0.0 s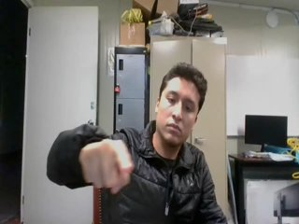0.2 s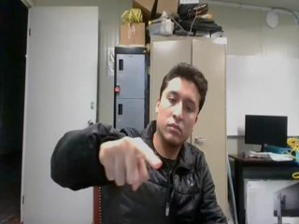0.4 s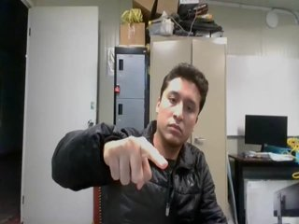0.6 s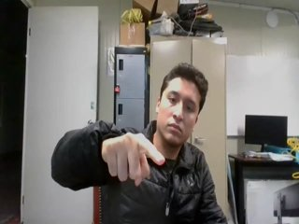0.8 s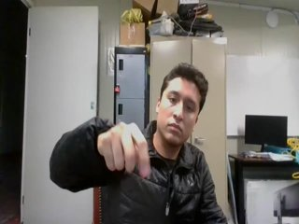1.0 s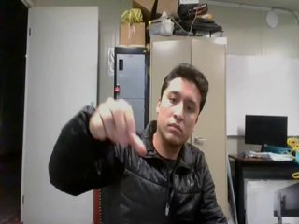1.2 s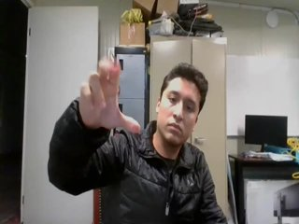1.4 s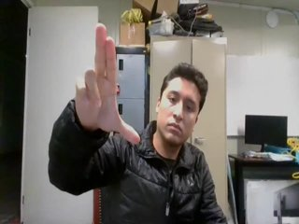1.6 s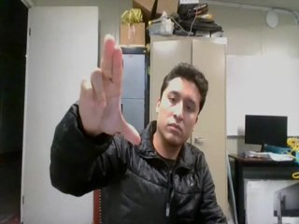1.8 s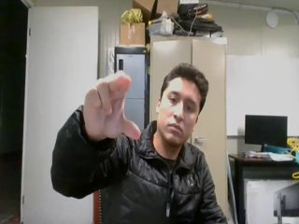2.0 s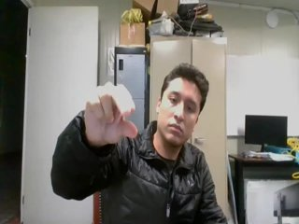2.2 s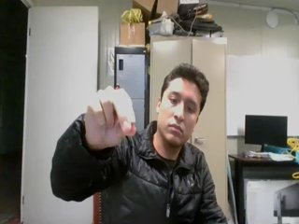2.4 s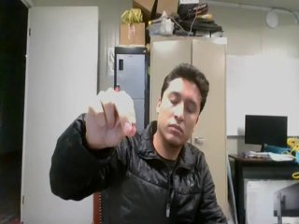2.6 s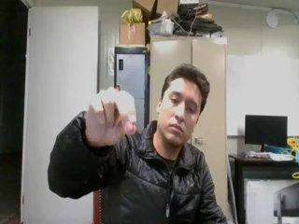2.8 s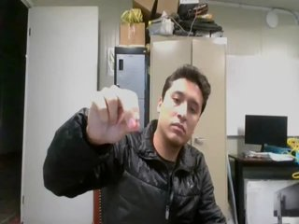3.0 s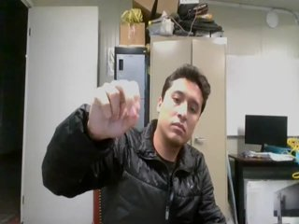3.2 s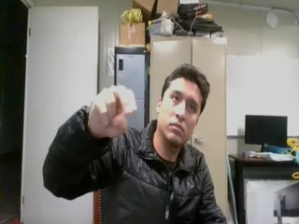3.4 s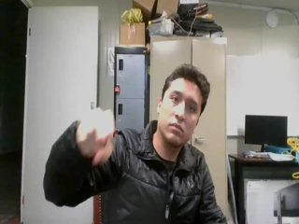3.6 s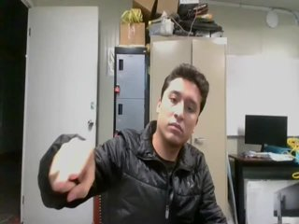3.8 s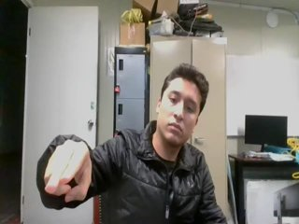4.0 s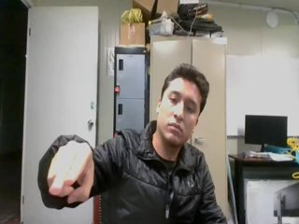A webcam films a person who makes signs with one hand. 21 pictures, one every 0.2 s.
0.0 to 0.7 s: Pointing with one finger.
0.8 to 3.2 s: Zoom out.
3.3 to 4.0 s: Pointing with two fingers.
